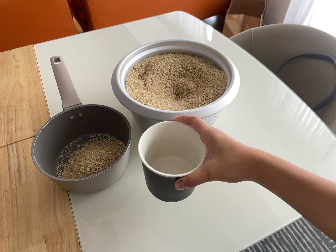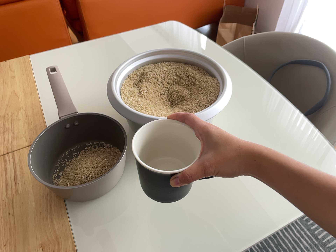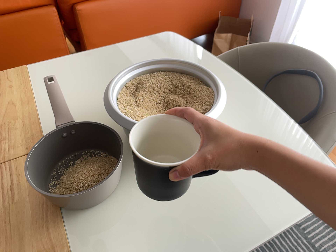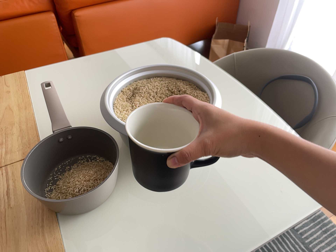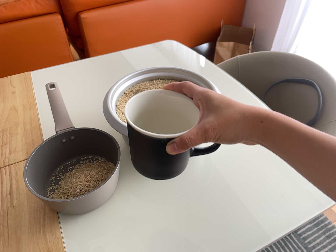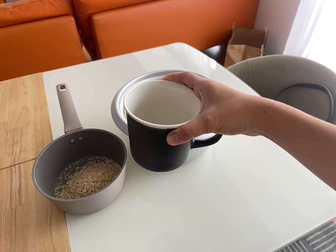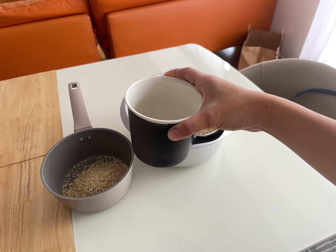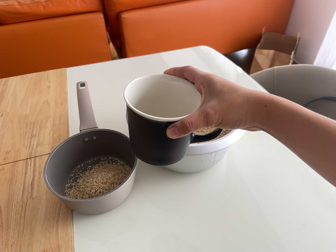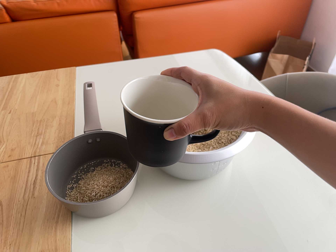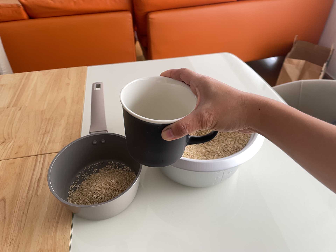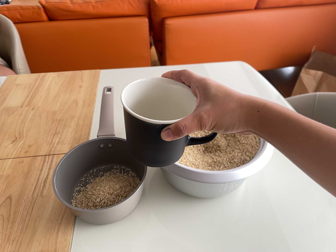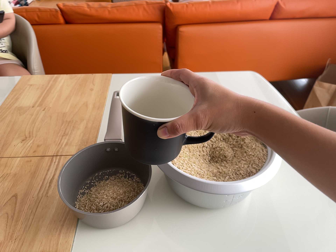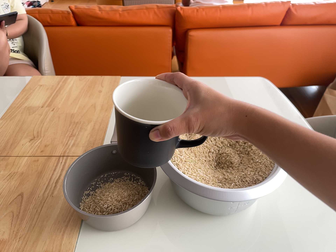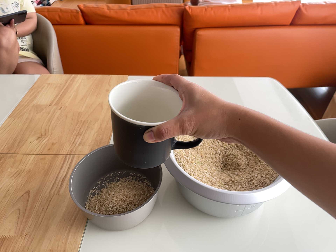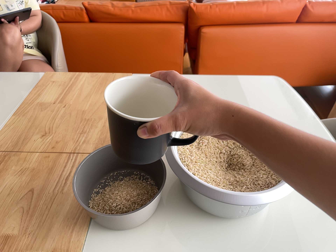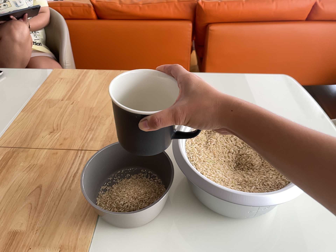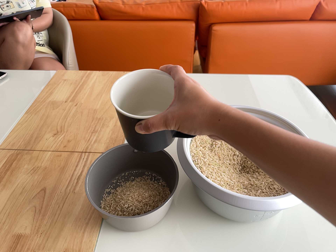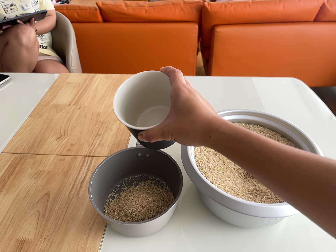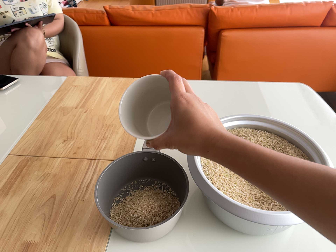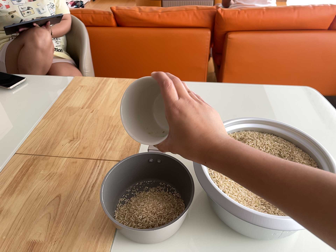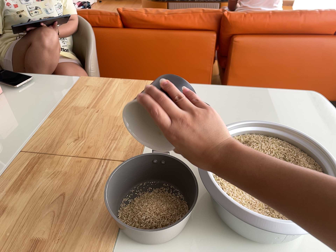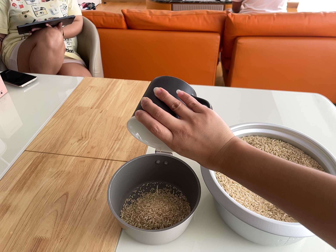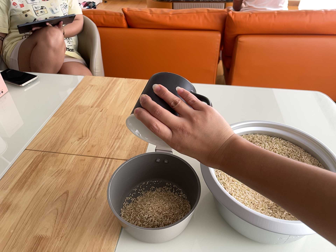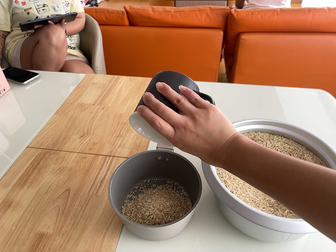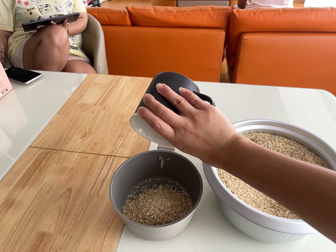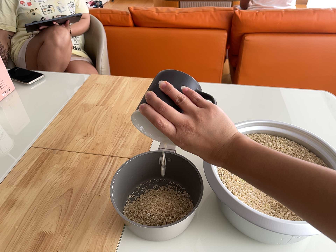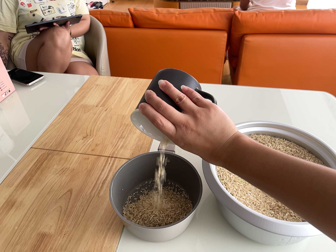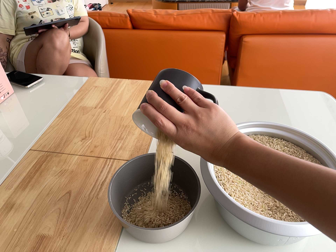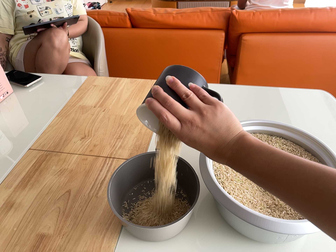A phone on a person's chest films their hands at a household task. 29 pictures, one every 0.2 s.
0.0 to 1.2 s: The camera shifts only a little, or ends up much as it began.
1.2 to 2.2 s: The camera swings to its left by about 10 degrees, and the scene slides to the right. It travels to its right, about 7 cm. It rolls about its line of sight by about 15 degrees, and the scene rotates clockwise.
2.2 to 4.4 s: The camera shifts only a little, or ends up much as it began.
4.4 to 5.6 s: The camera keeps its place and its aim.
The film runs backward here.
